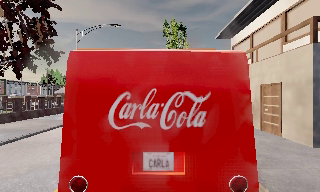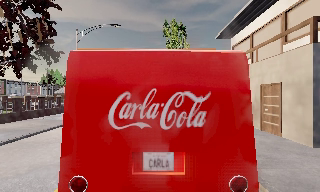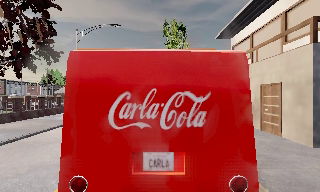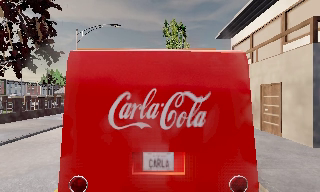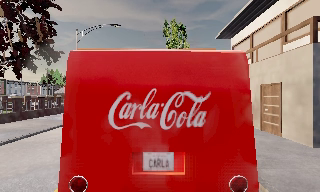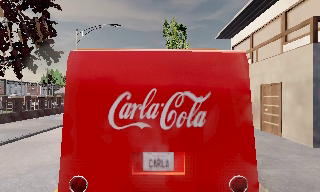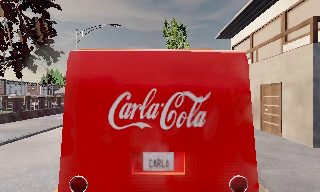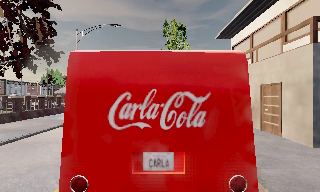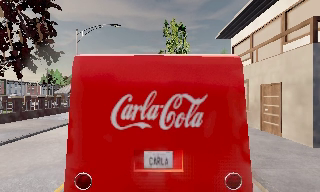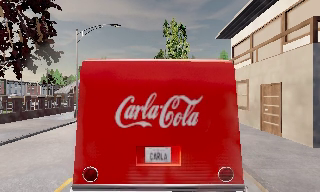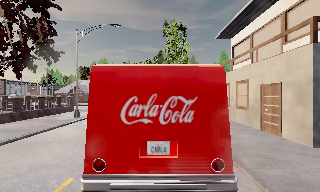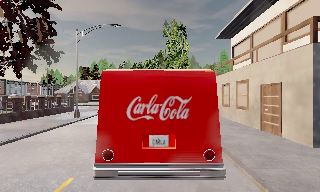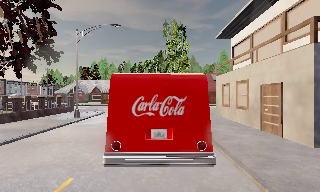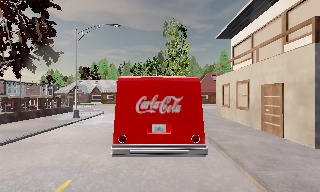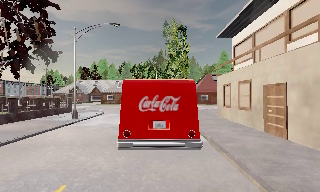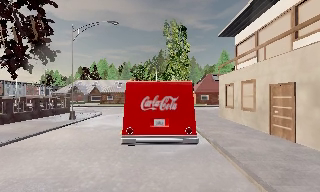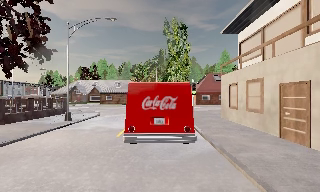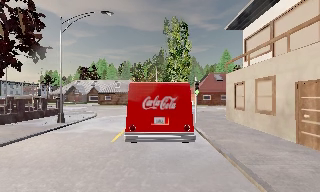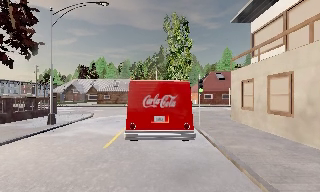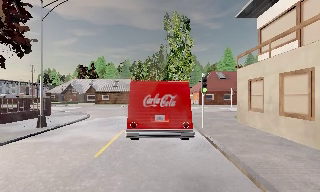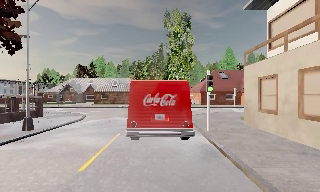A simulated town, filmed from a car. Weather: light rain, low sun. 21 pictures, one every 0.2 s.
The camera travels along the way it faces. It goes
forward.
0.0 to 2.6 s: The camera keeps its place and its aim.
2.6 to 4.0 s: The camera travels forward, about 5 m, so what stands in front looms larger. It gains speed.
The film runs forward here.
